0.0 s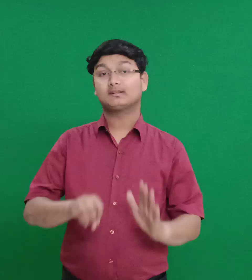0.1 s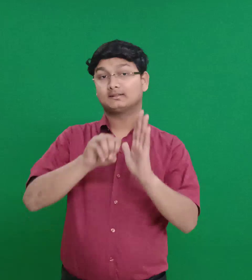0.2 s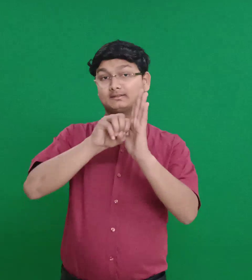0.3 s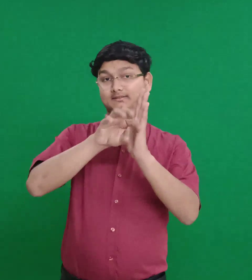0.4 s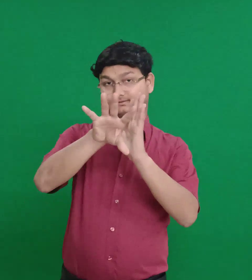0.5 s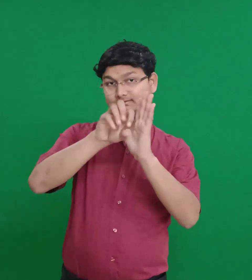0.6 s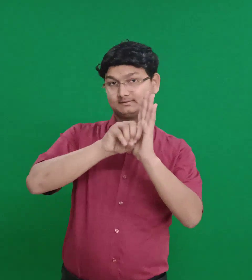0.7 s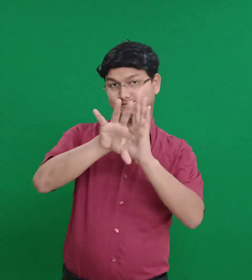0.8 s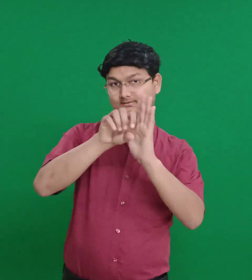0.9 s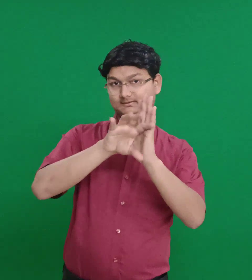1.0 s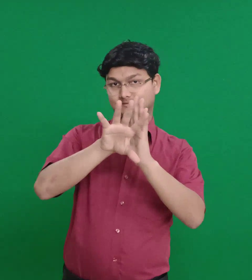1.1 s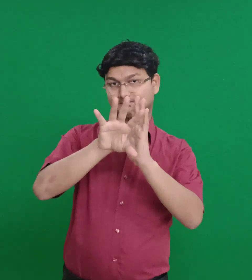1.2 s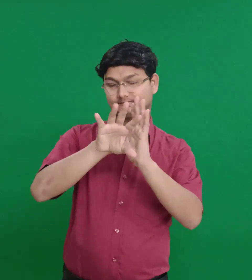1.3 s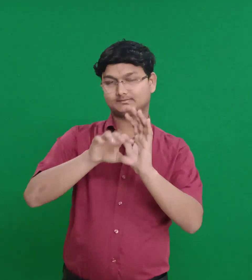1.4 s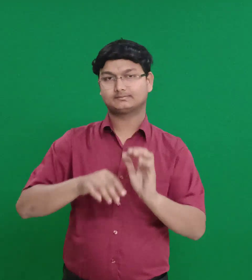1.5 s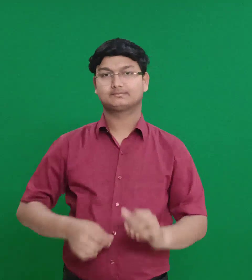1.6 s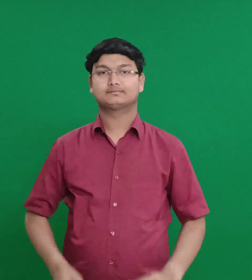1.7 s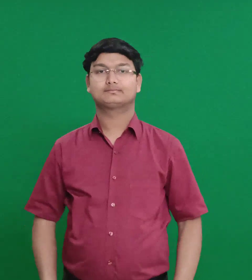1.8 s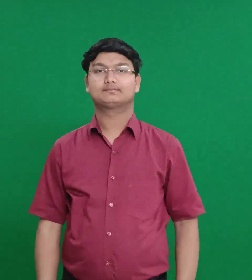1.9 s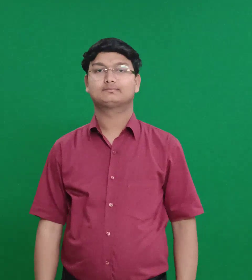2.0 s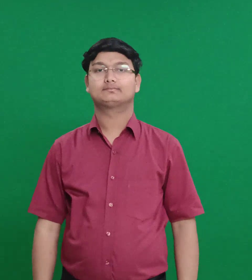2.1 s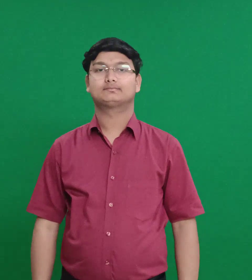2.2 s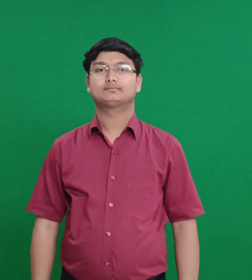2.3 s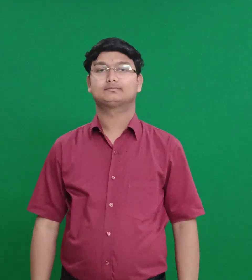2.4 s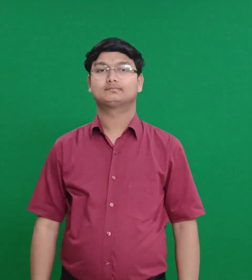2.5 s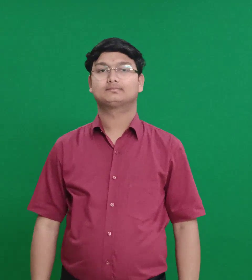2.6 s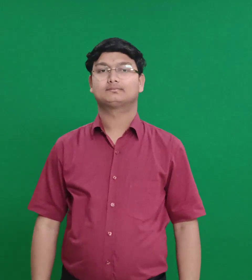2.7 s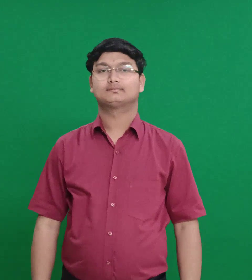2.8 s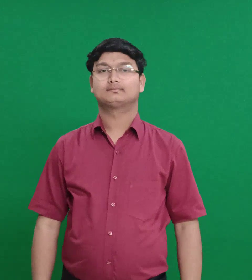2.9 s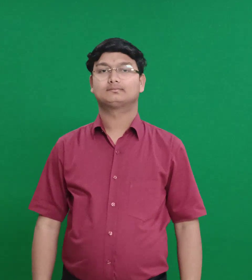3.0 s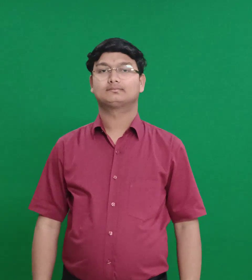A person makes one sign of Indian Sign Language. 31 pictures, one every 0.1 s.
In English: ahimaaz (father of zodak high of the priest
